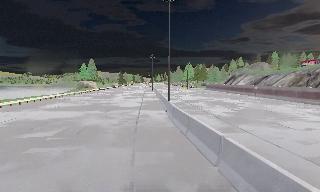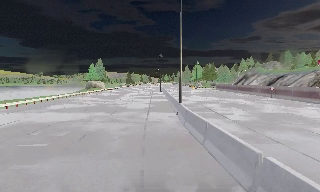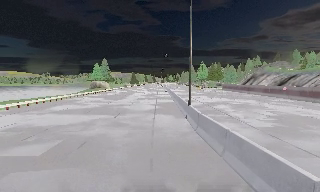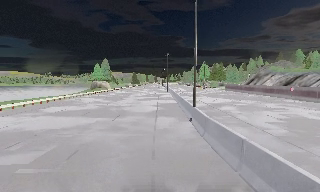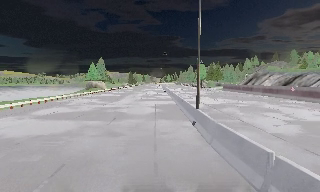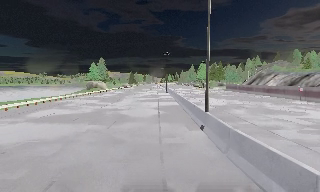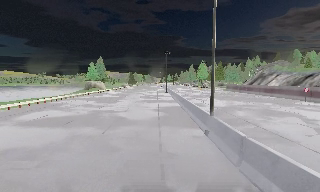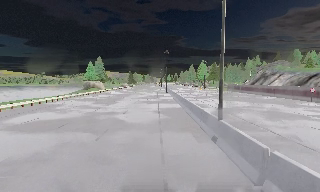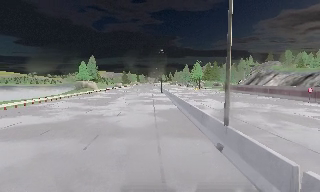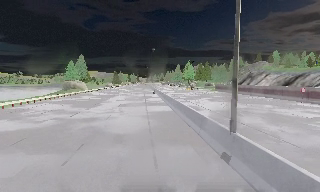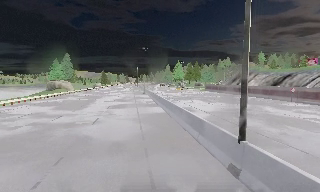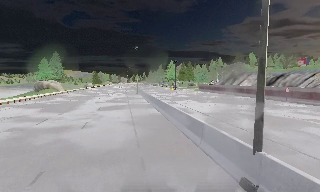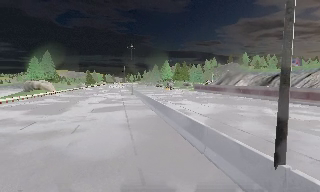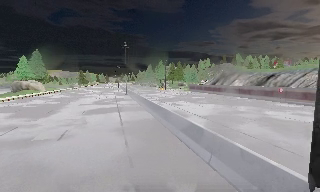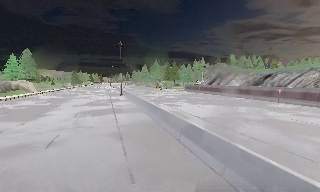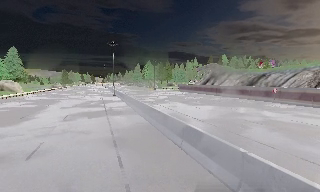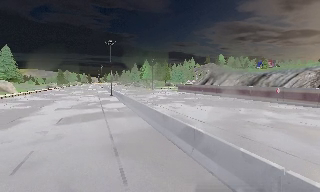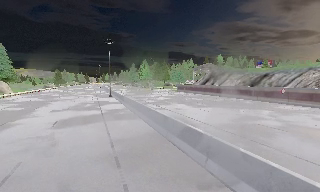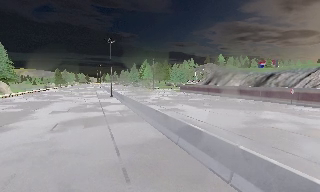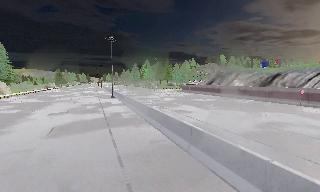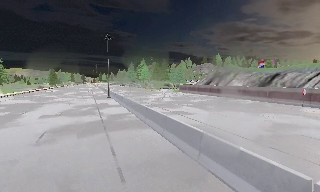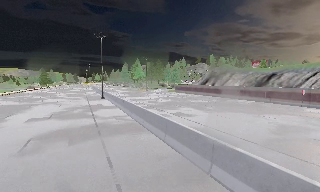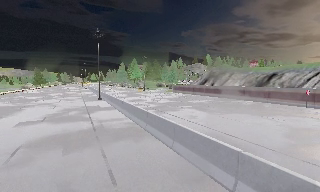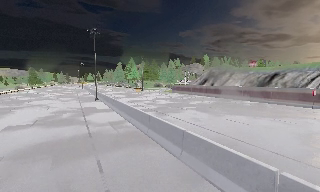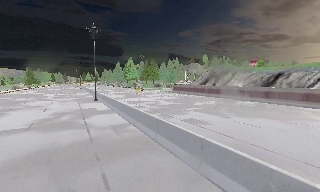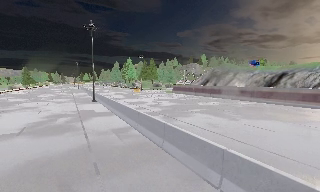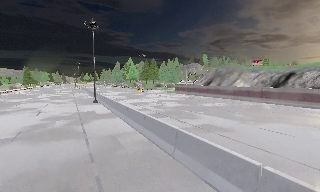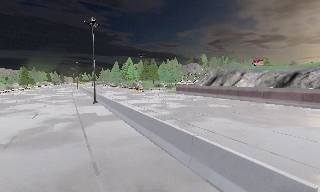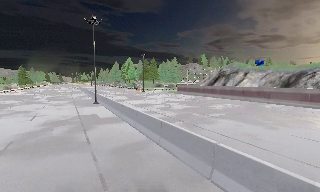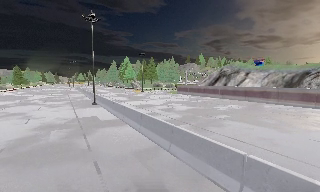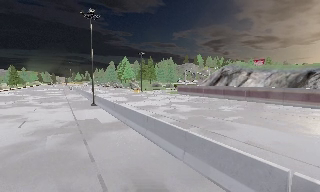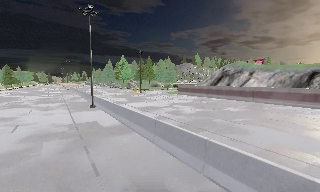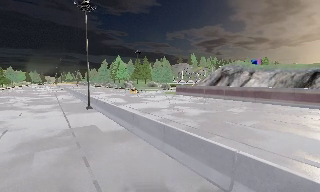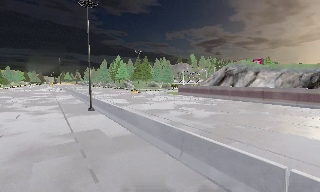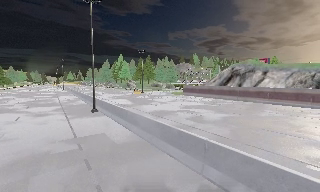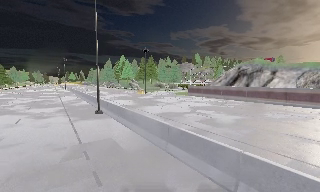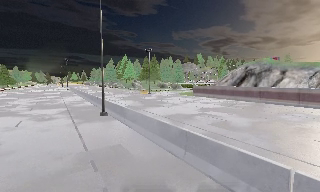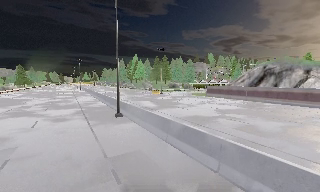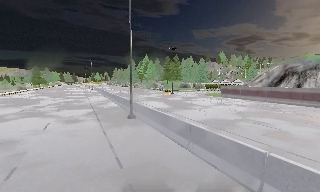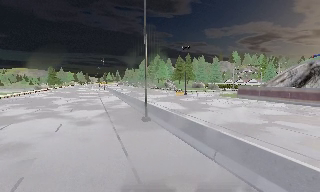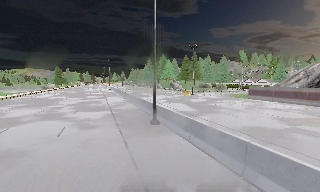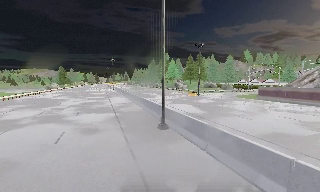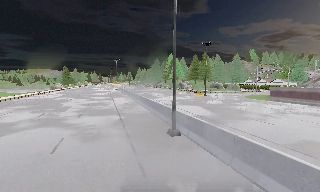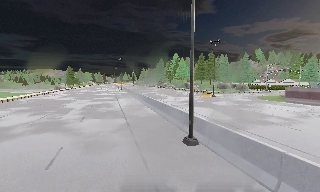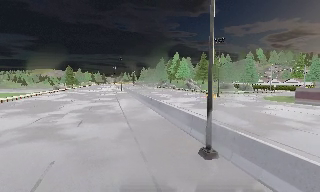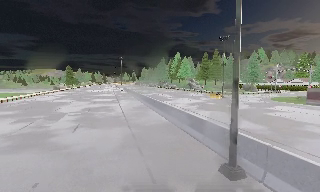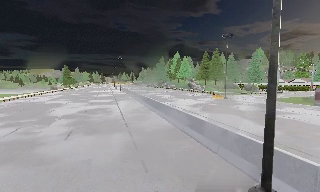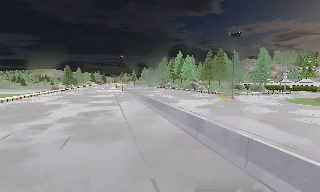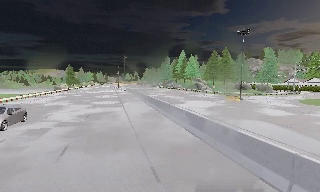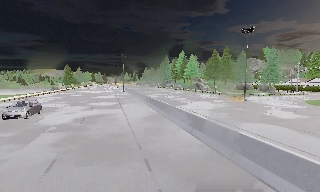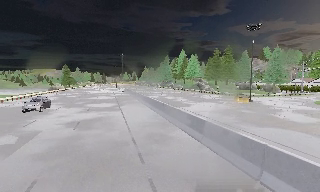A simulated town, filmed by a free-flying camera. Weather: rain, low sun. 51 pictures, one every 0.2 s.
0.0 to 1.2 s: The camera travels forward, about 7 m, so what stands in front looms larger.
1.2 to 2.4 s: The camera pans to its right, which is clockwise from overhead, by about 15 degrees. It travels forward, about 6 m, so what stands in front looms larger.
2.4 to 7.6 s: The camera pans to its right, which is clockwise from overhead, by about 10 degrees. It travels forward and to its left, about 25 m, so what stands in front looms larger.
7.6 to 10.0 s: The camera travels forward, about 16 m, so what stands in front looms larger.
The film runs backward here.
